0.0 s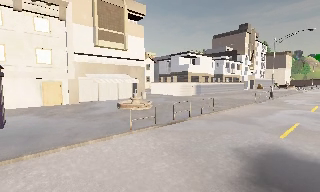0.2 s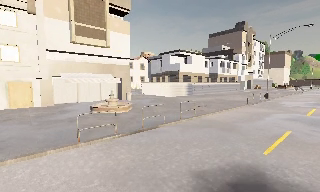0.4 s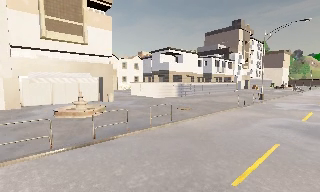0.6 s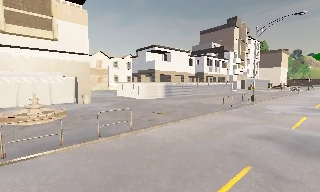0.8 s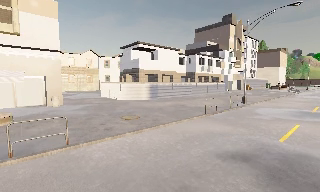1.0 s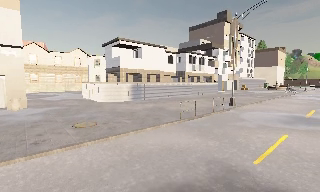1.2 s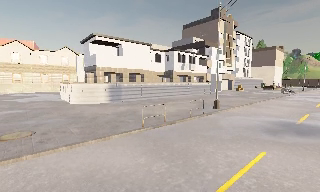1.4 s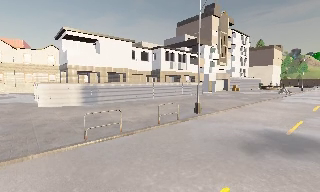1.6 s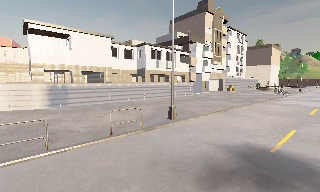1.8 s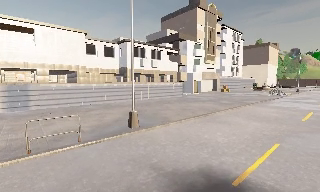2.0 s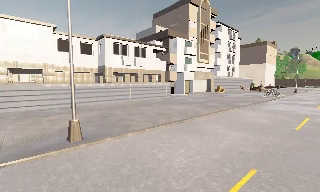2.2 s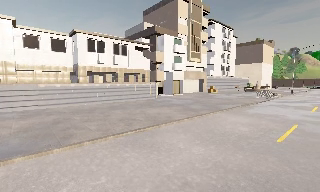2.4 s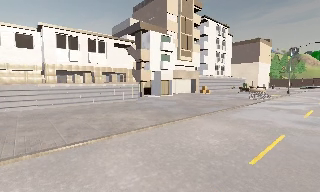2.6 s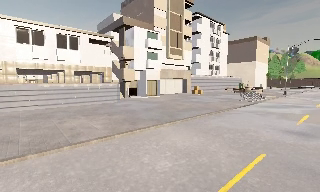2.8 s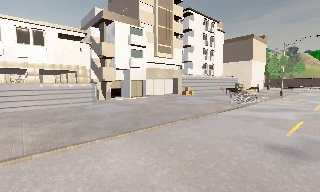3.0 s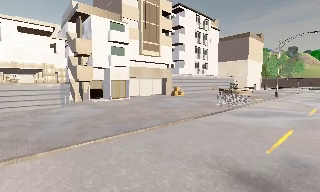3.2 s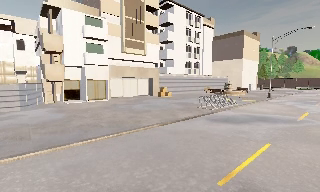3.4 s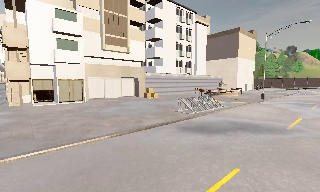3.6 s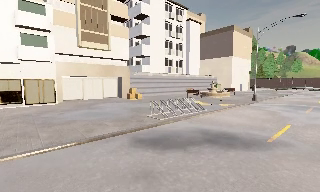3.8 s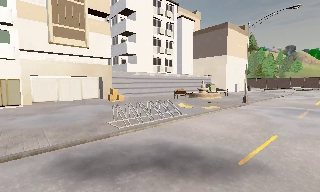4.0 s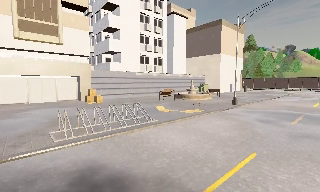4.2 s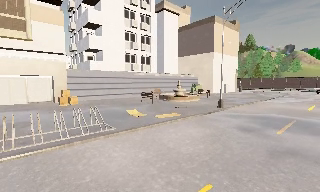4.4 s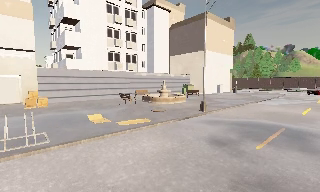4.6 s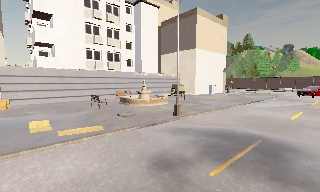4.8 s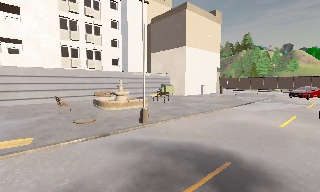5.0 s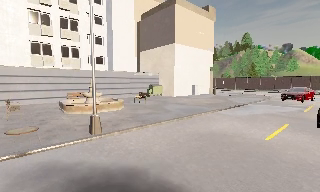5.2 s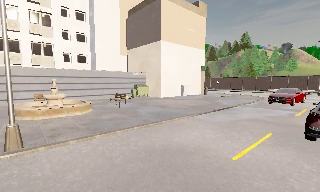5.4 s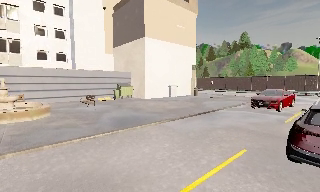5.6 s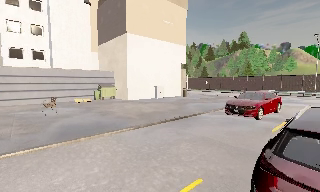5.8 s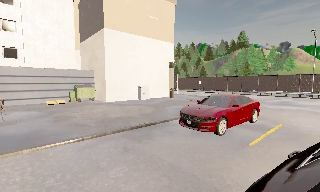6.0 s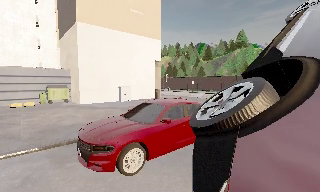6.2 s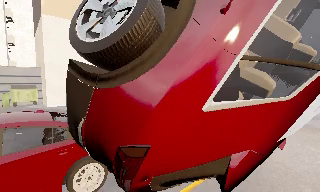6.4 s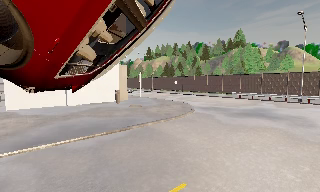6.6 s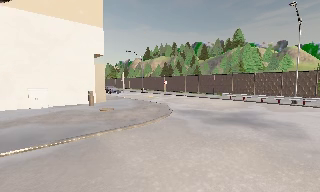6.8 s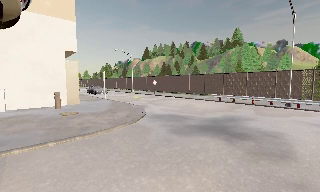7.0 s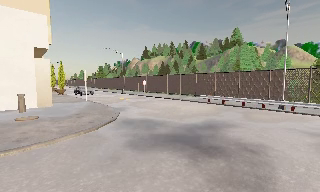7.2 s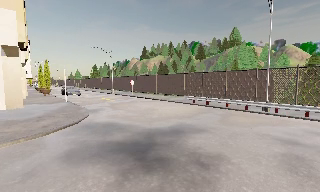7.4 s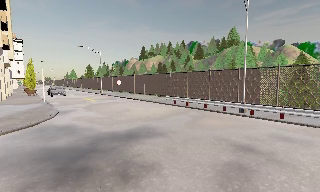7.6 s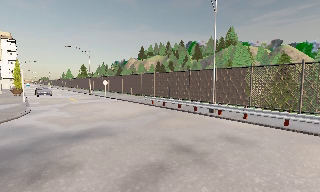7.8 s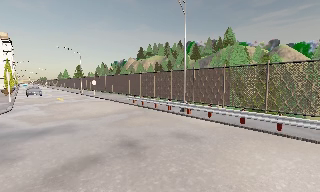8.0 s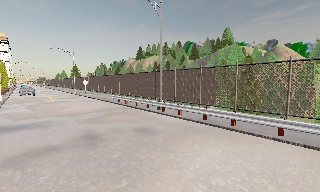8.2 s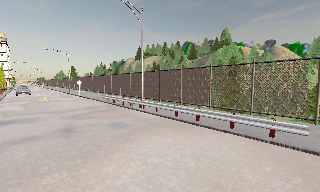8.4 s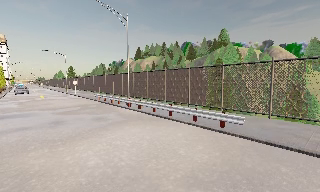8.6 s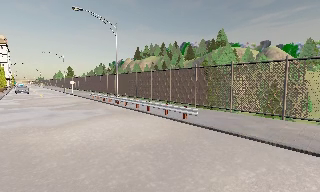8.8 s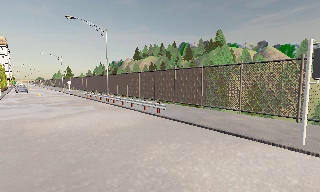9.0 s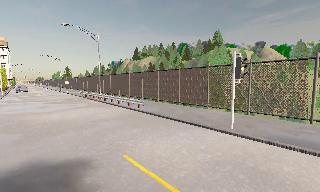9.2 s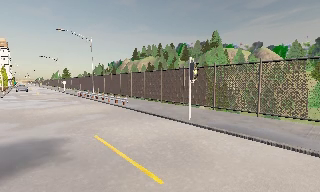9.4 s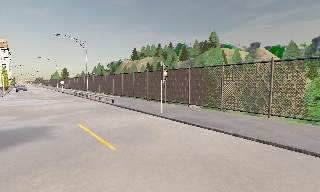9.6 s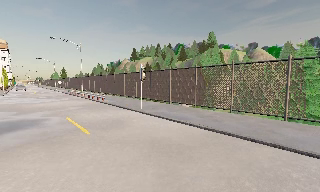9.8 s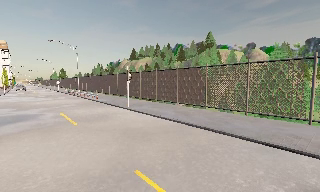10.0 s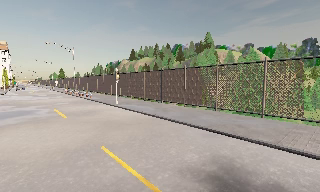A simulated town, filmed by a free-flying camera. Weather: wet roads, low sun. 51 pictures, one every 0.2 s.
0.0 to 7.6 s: The camera travels to its right and forward, about 85 m, so close, fixed things drift to the left.
7.6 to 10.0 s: The camera travels to its right and backward, about 25 m, so close, fixed things drift to the left.
The film runs forward here.
